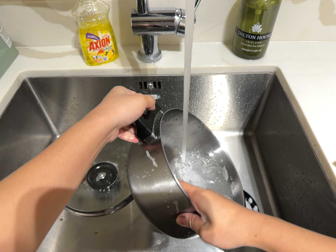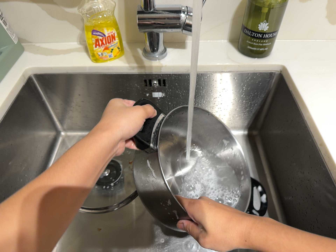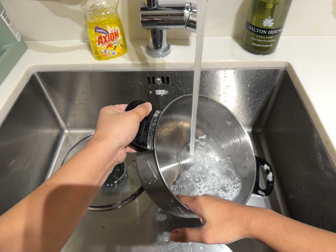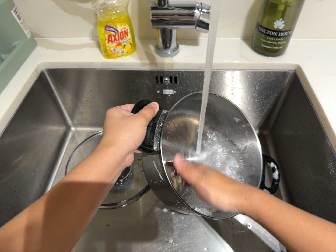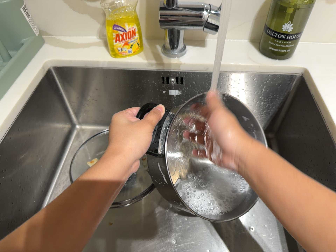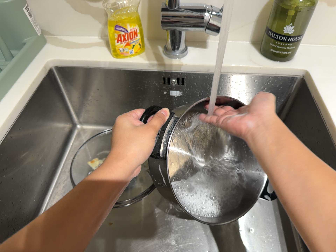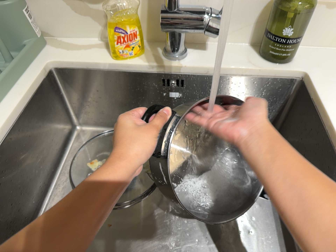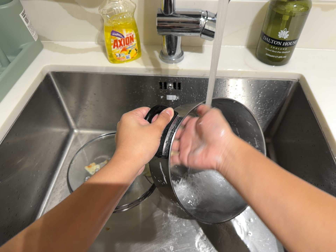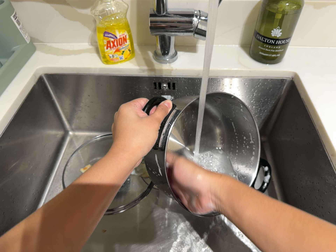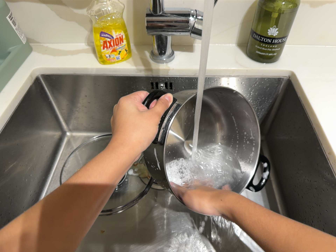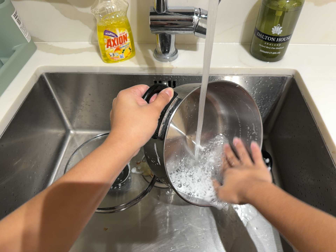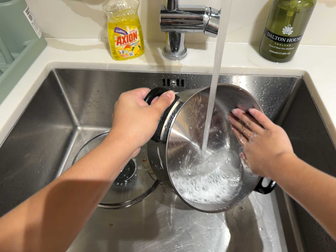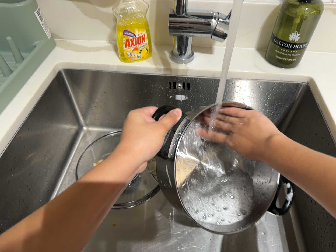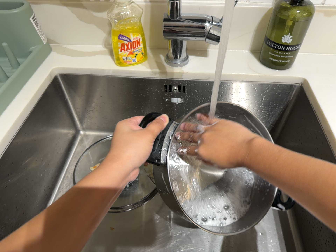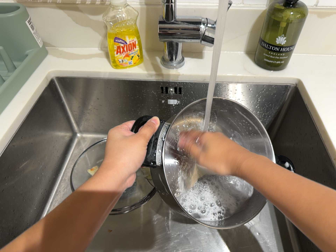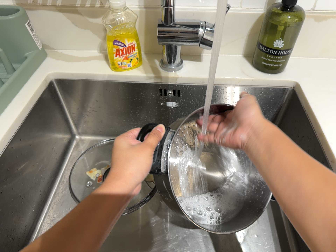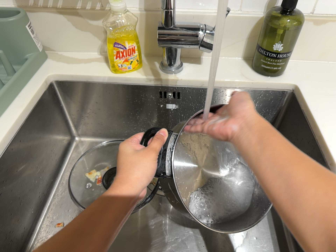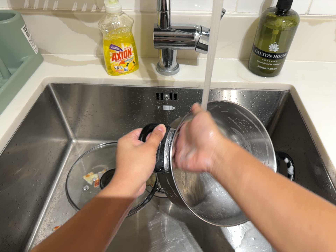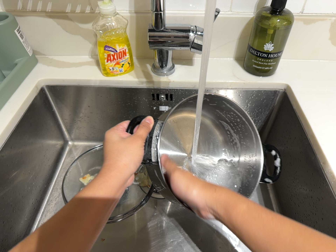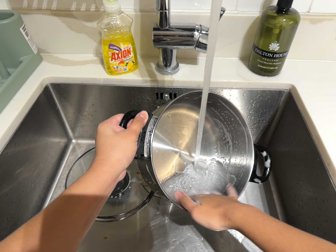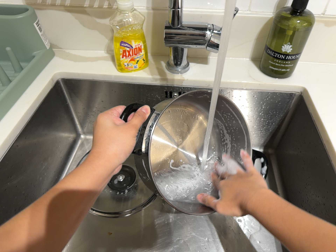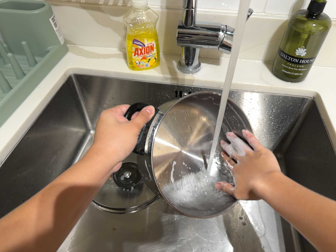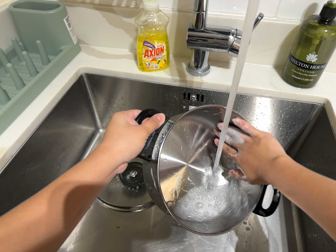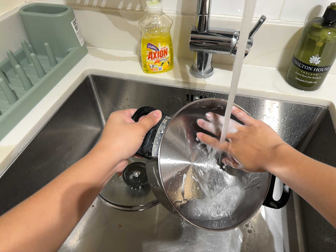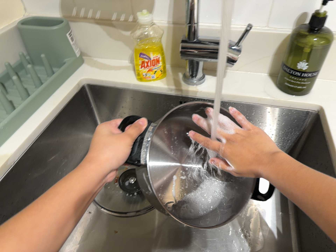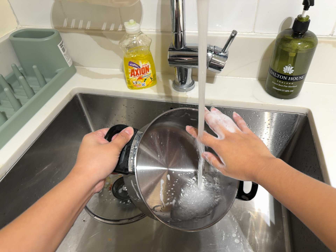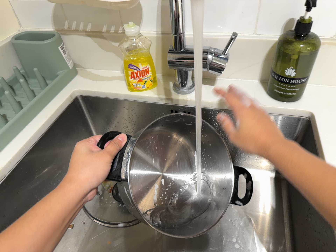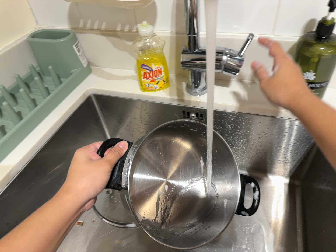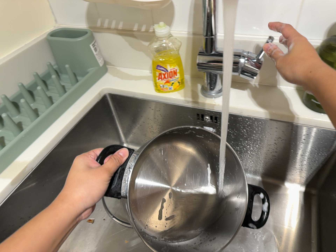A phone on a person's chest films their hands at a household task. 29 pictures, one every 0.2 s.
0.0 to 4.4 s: The camera rolls about its line of sight by about 10 degrees, and the scene rotates clockwise.
4.4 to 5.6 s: The camera pans to its left by about 10 degrees. It travels to its right, about 9 cm.
The film runs backward here.
